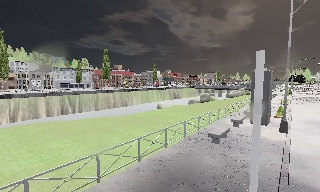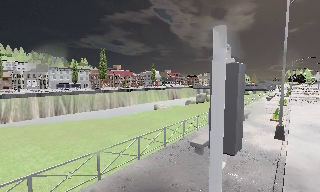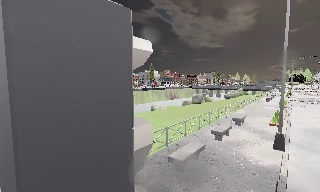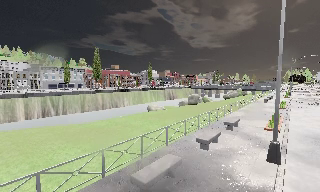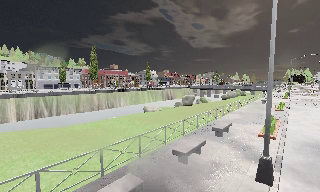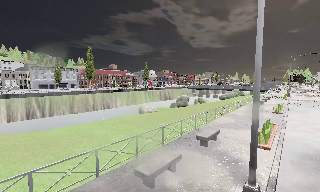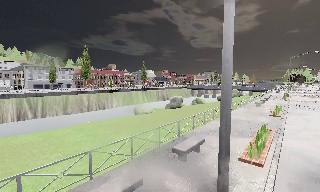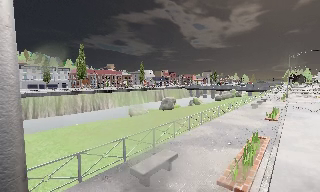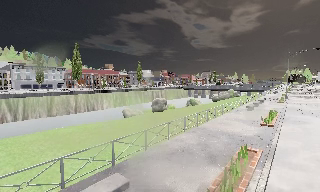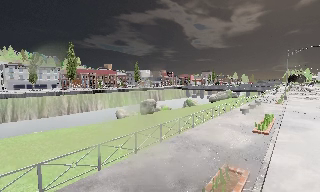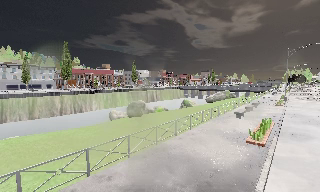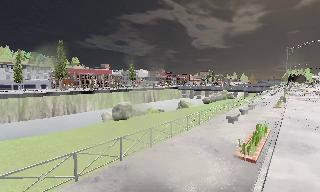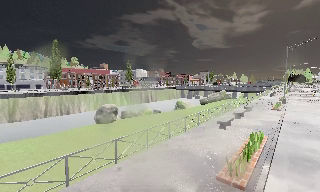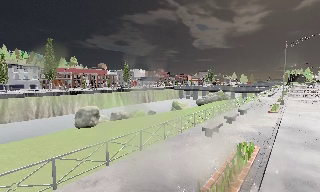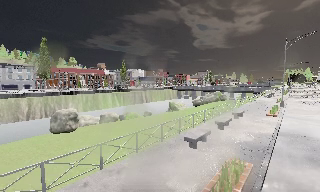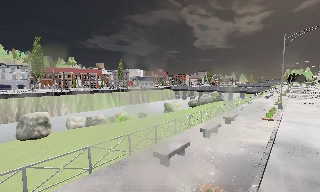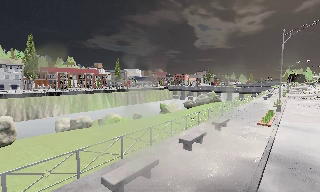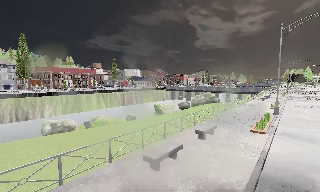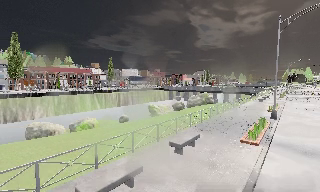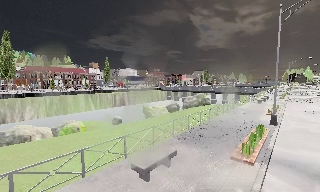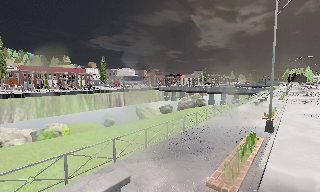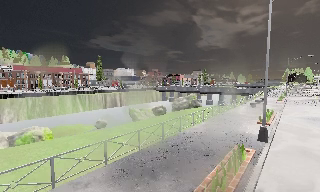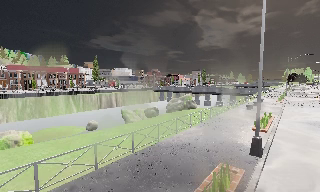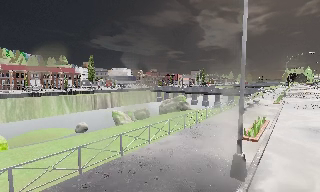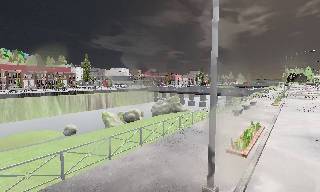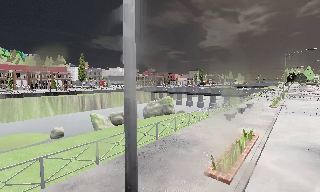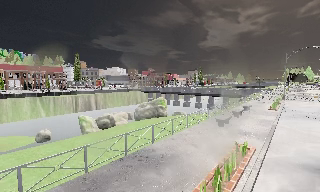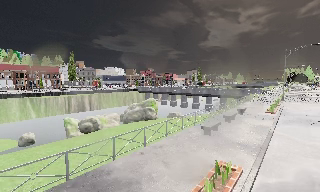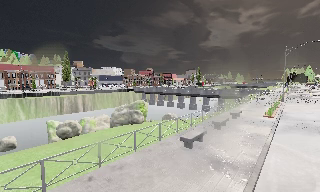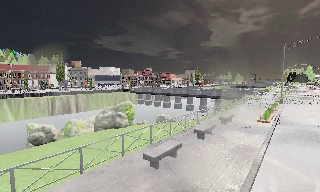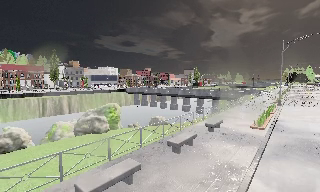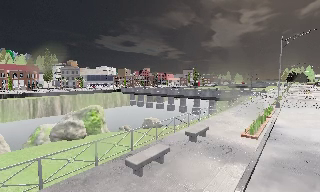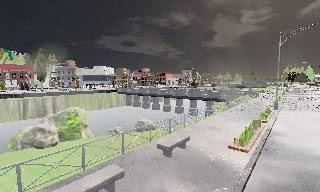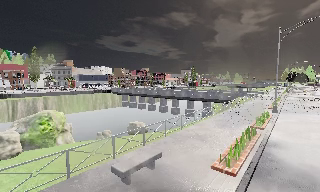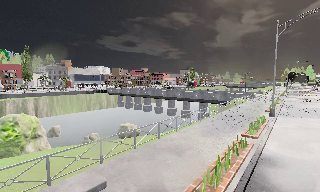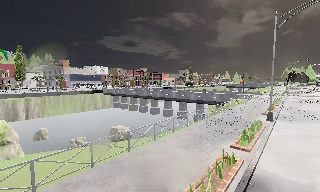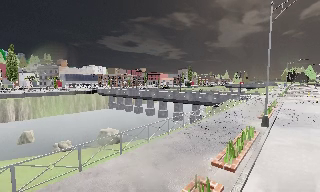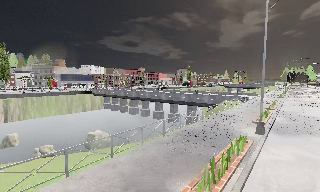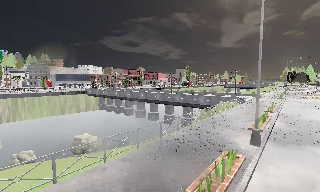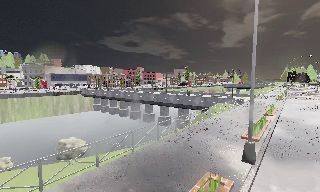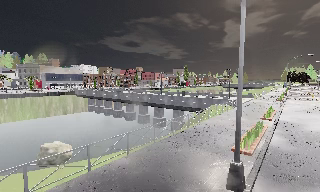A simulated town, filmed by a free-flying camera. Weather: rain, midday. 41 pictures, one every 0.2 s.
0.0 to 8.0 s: The camera travels forward and to its right, about 75 m, so what stands in front looms larger.
The film runs backward here.
